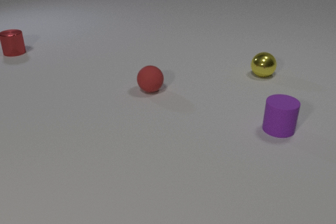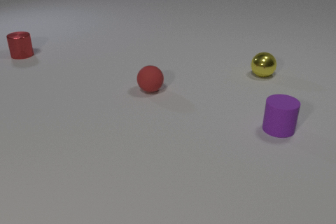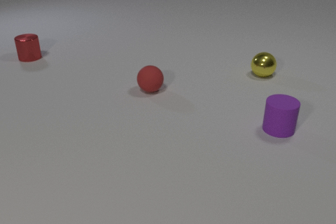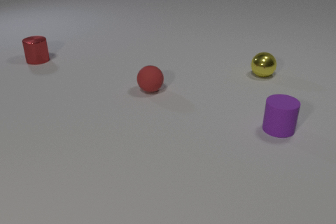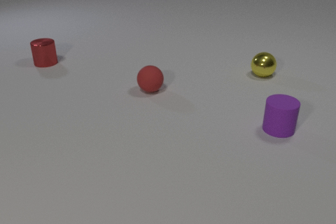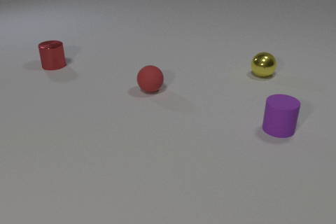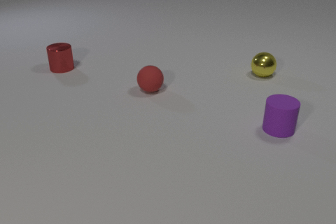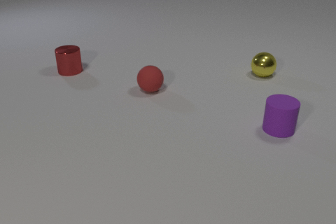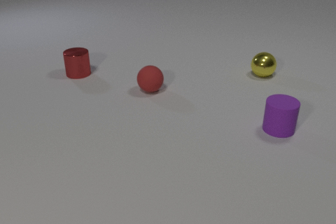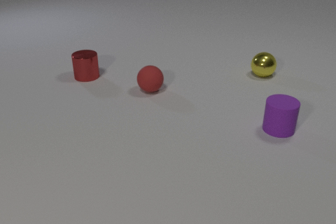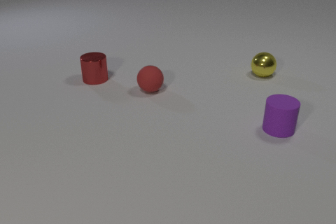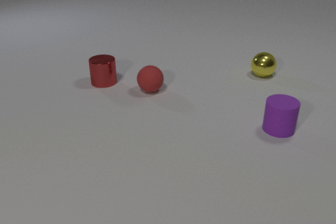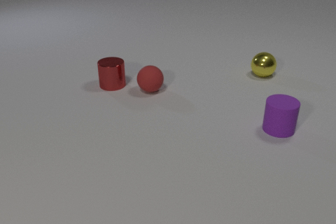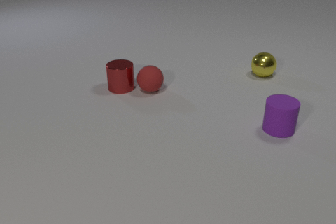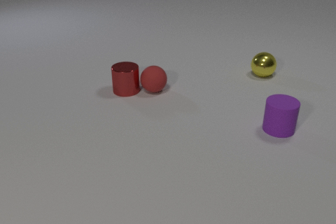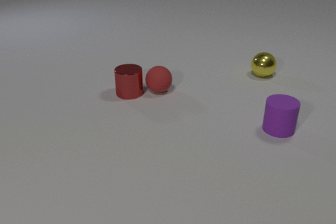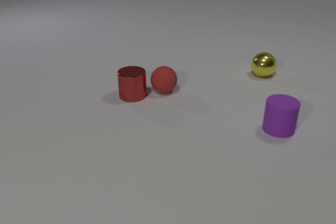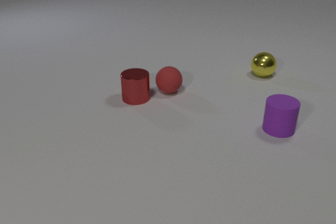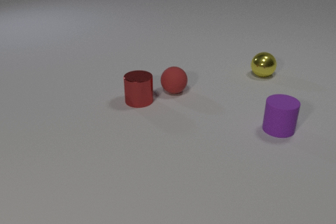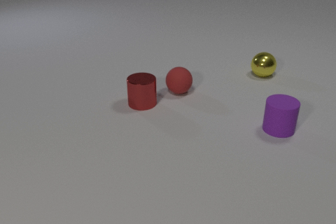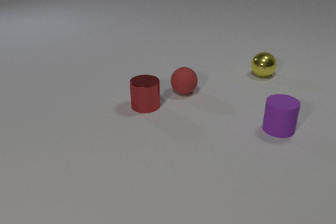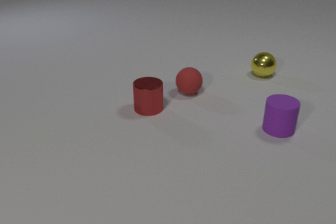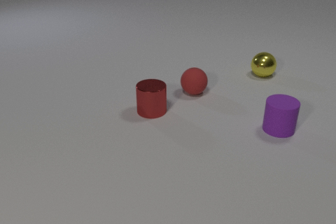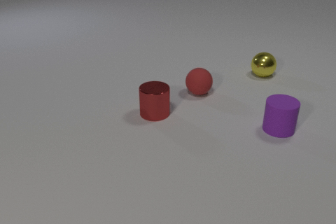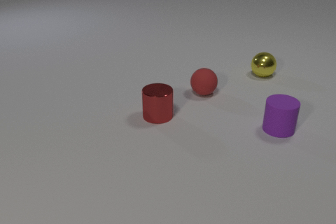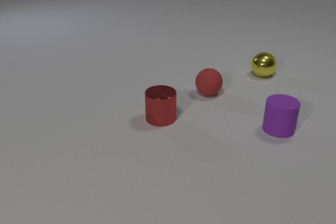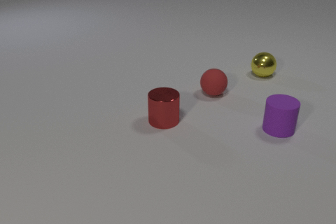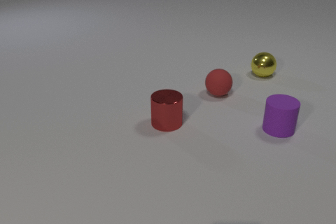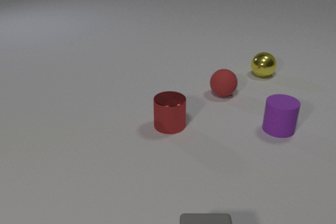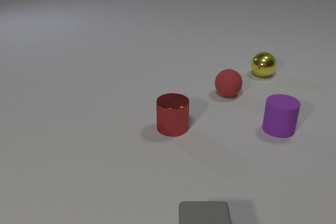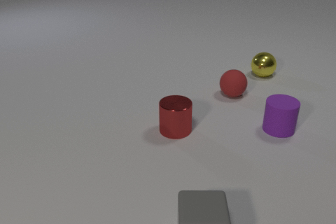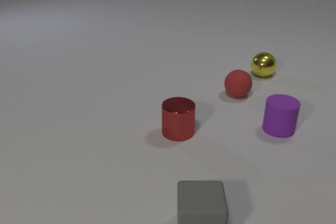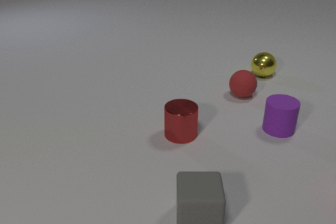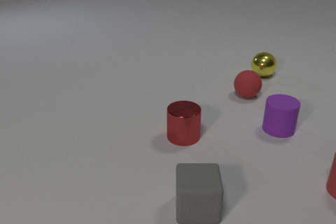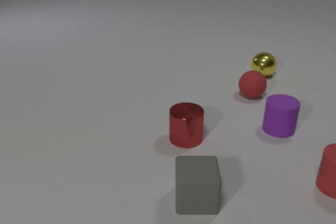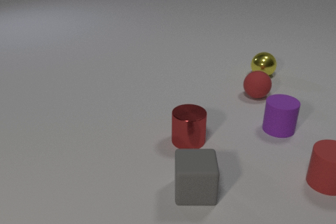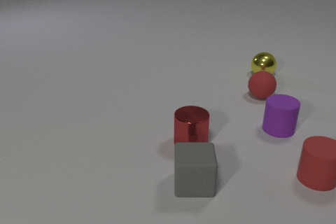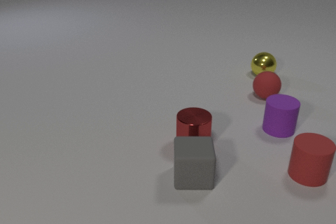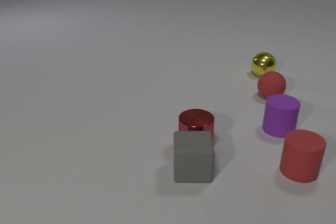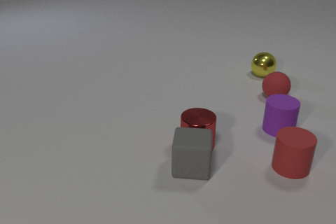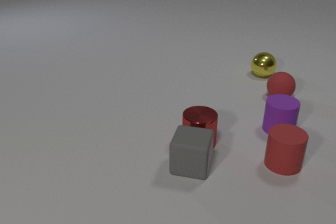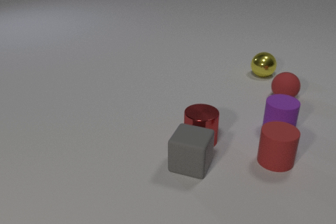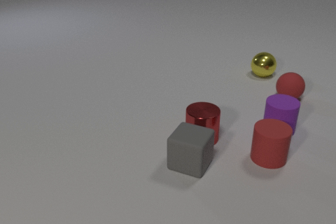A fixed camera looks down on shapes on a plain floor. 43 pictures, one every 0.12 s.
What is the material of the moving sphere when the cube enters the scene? rubber.
Are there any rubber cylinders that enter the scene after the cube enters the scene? yes.
How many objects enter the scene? 2.
0.00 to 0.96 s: The red metal cylinder slides toward the camera and to the right.
0.96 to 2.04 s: The red metal cylinder slides toward the camera and to the right. The red rubber sphere rolls to the right. The red metal cylinder and the red rubber sphere collide.
2.04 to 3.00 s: The red metal cylinder slides toward the camera and to the right. The red rubber sphere rolls to the right.
3.00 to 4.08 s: The red metal cylinder slides toward the camera and to the right. The red rubber sphere rolls to the right. The gray rubber cube comes in at the bottom edge, slides away from the camera. The red rubber cylinder comes in at the right edge, slides to the left.
4.08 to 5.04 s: The red metal cylinder slides to the right. The red rubber sphere rolls to the right. The gray rubber cube slides away from the camera, spins clockwise seen from above by about 30 degrees, its near face sliding to the left. The red rubber cylinder slides to the left. The red metal cylinder and the gray rubber cube collide.
